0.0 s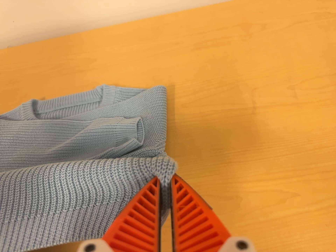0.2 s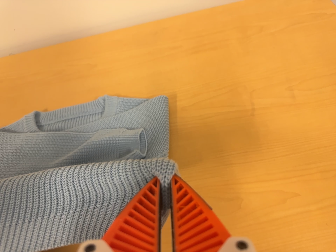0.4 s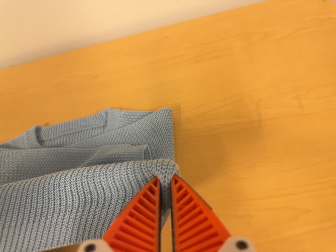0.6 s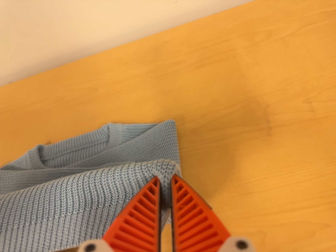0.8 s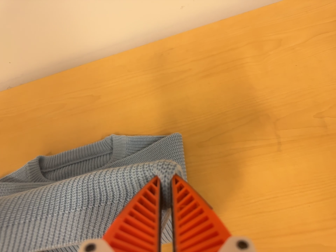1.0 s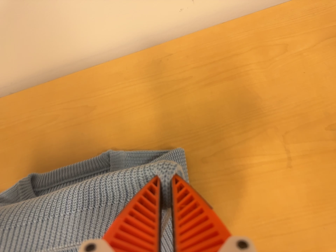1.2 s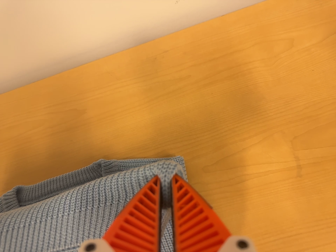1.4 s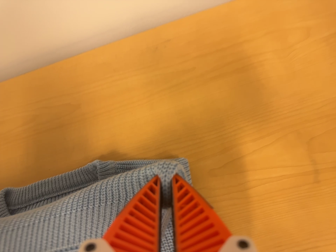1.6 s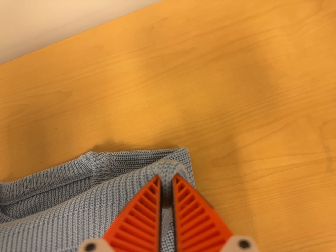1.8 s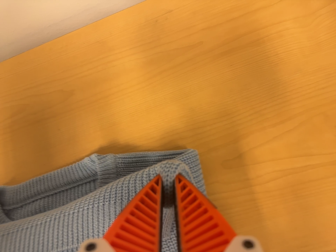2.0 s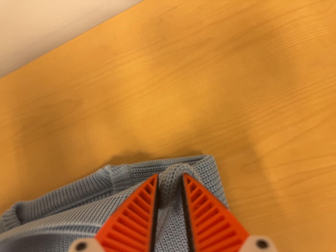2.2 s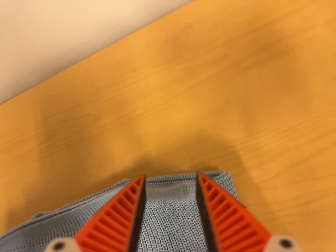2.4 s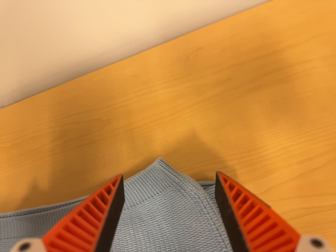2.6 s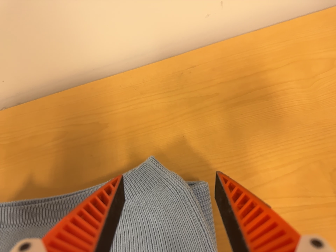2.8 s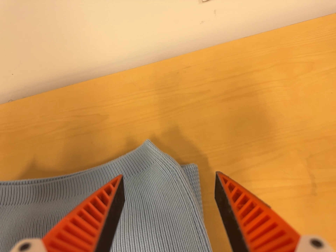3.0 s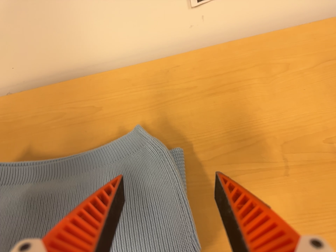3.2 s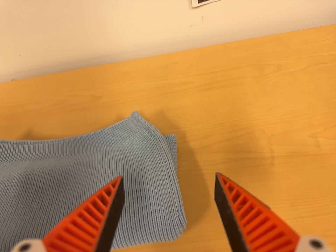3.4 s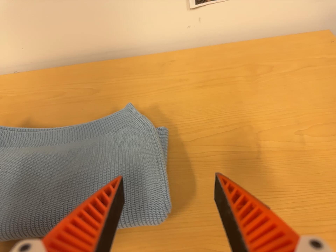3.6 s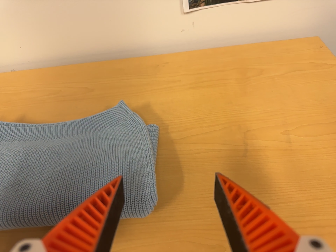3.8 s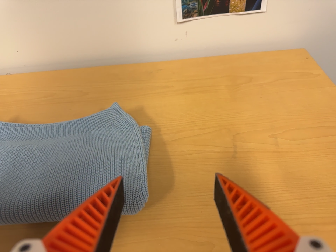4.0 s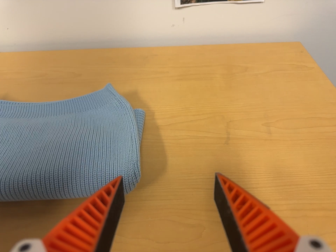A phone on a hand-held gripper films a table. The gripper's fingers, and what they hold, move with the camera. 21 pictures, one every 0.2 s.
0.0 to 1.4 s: The camera travels toward the top of its view and forward, about 22 cm, so close, fixed things drift downward.
1.4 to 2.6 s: The camera shifts only a little, or ends up much as it began.
2.6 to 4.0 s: The camera travels toward the bottom of its view and backward, about 24 cm. Its aim tips toward the top of its view by about 15 degrees. It rolls about its line of sight by about 15 degrees, and the scene rotates clockwise.
The film runs forward here.
